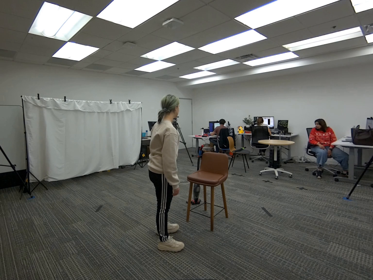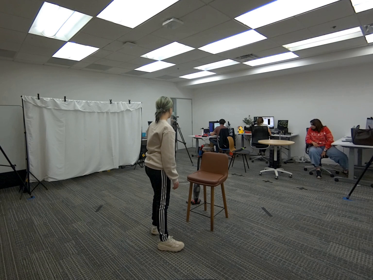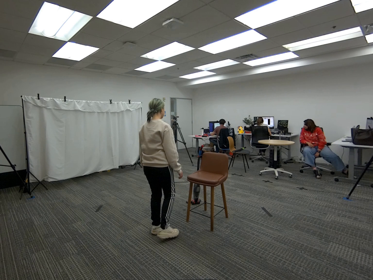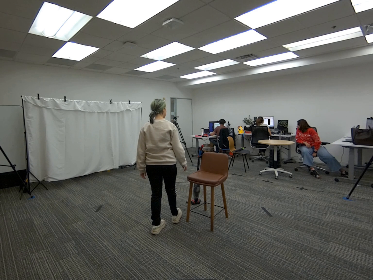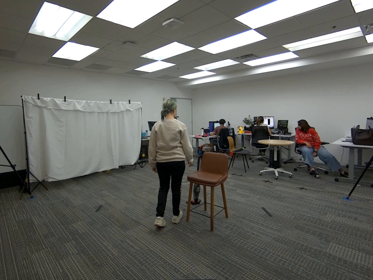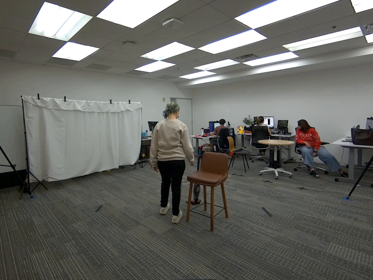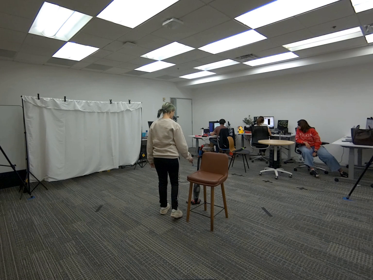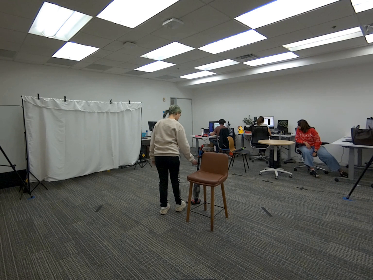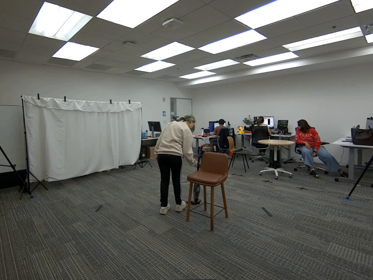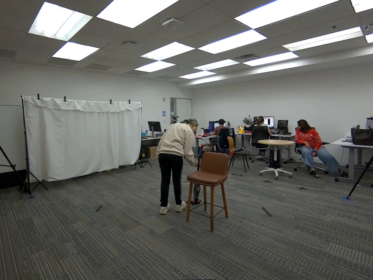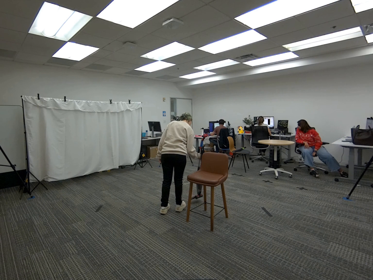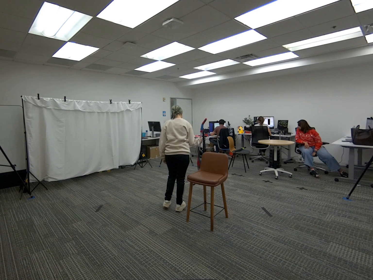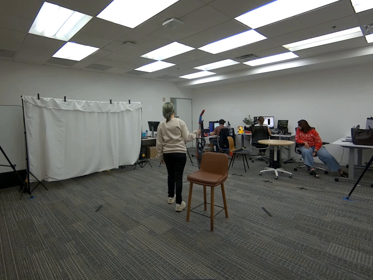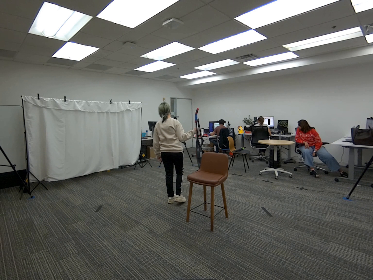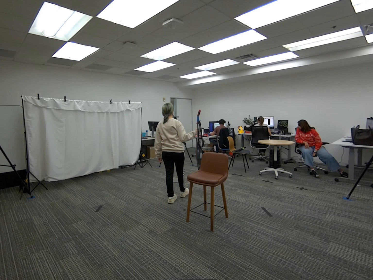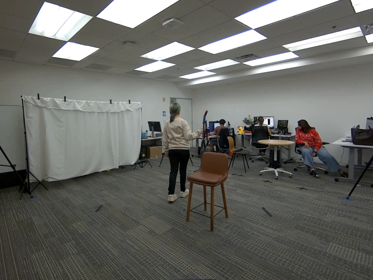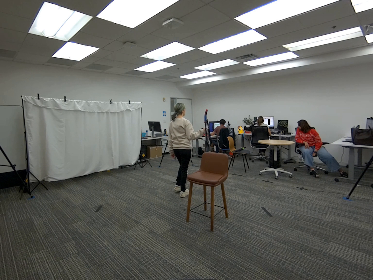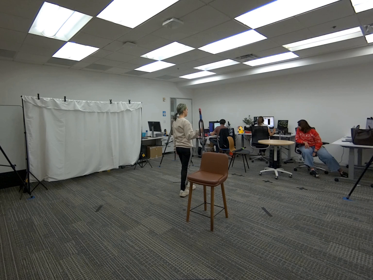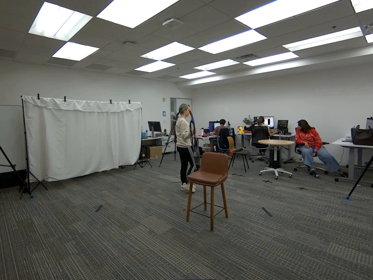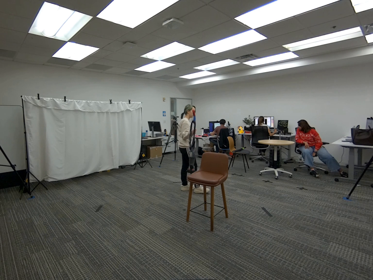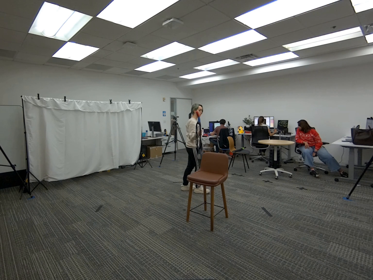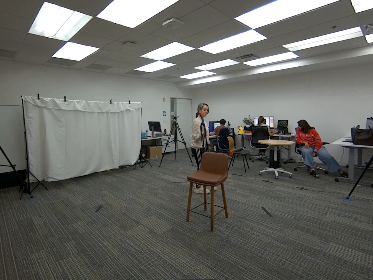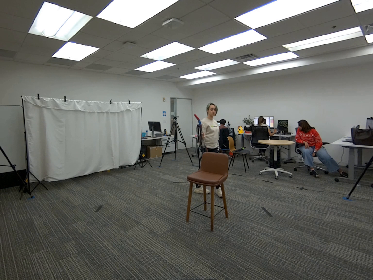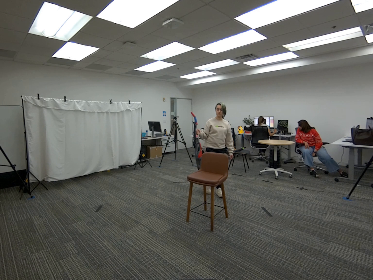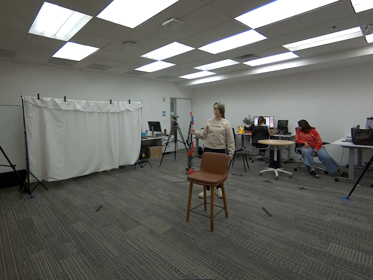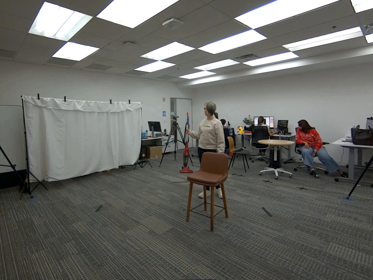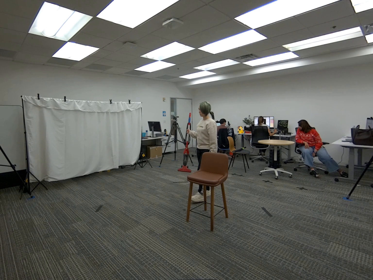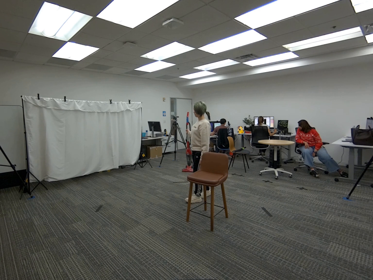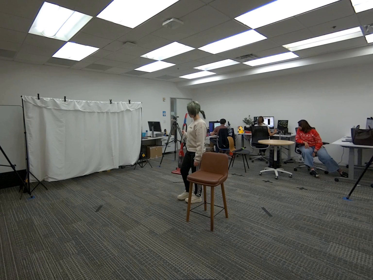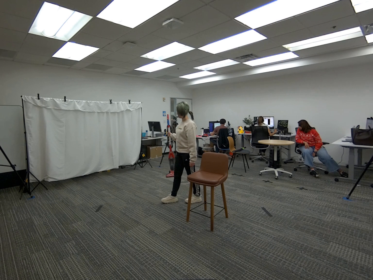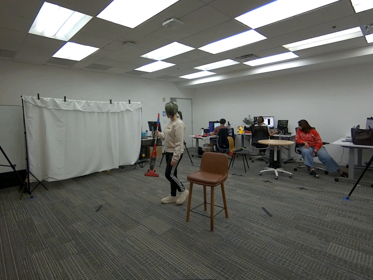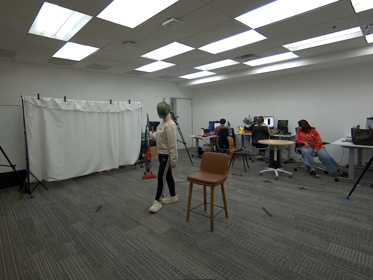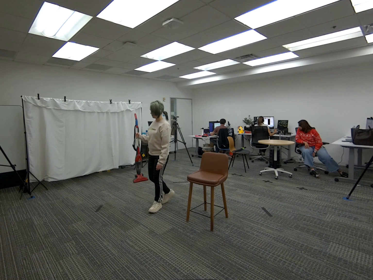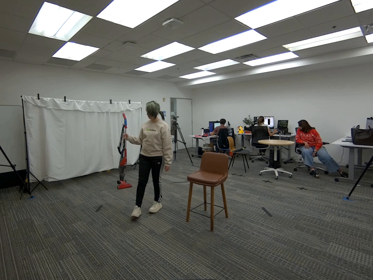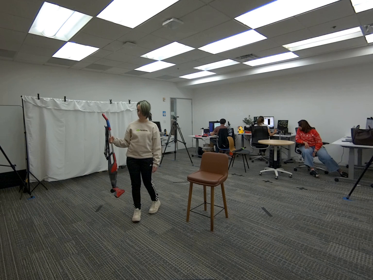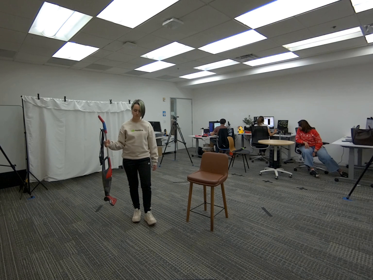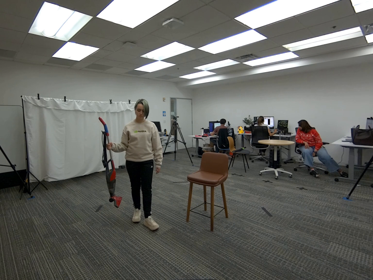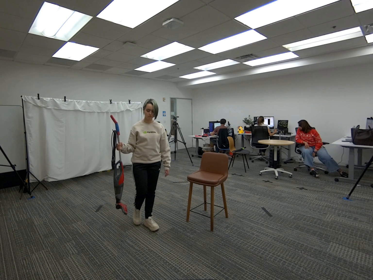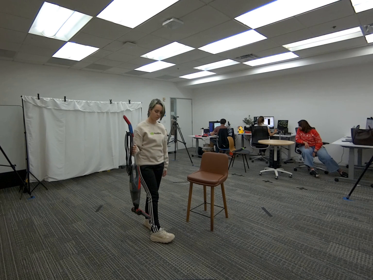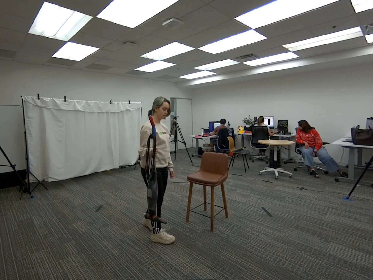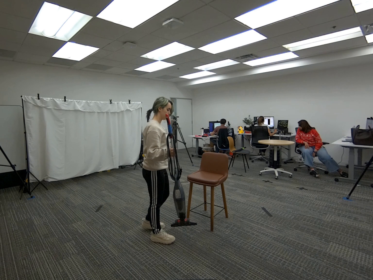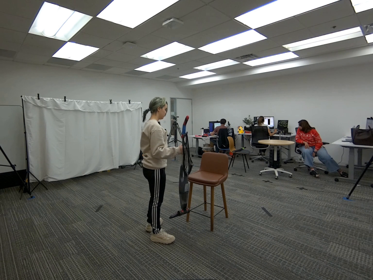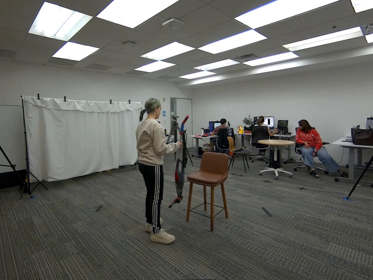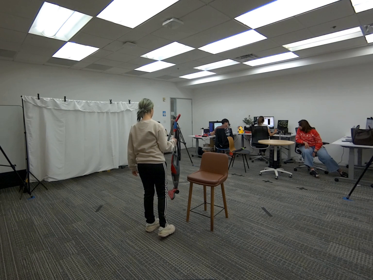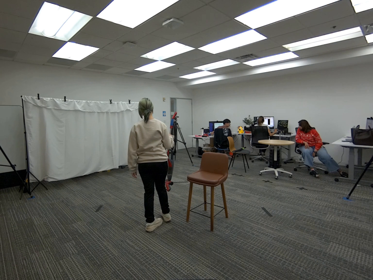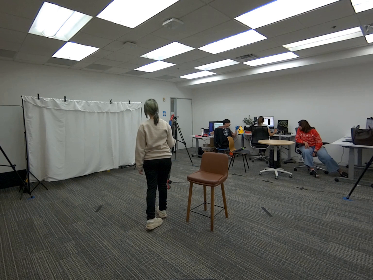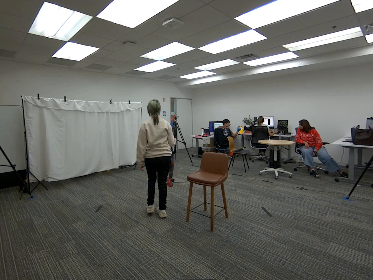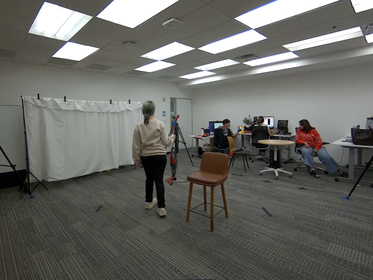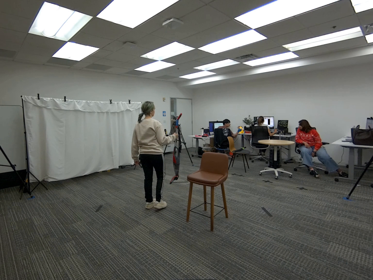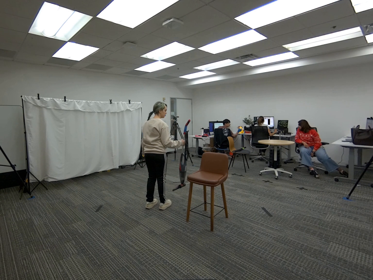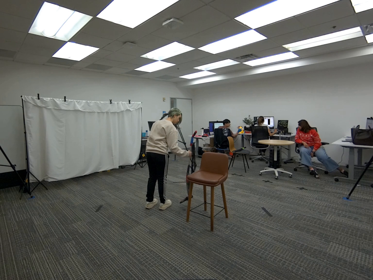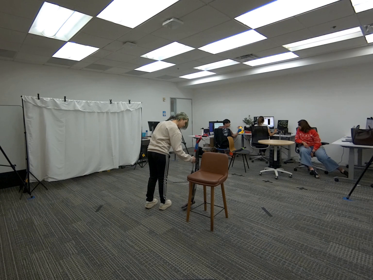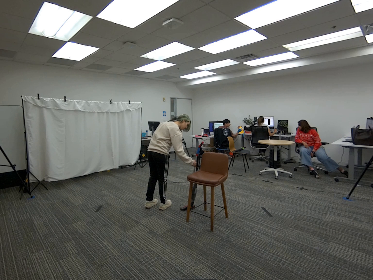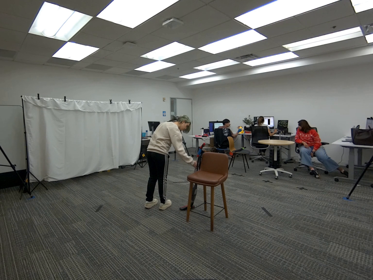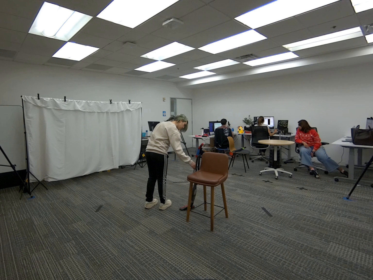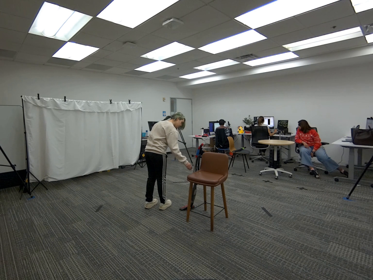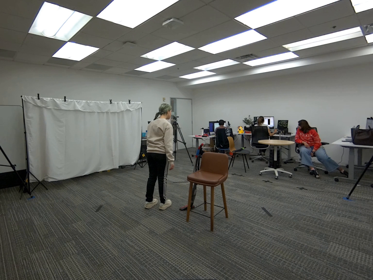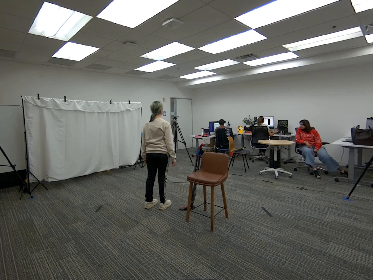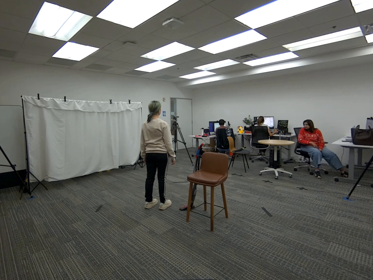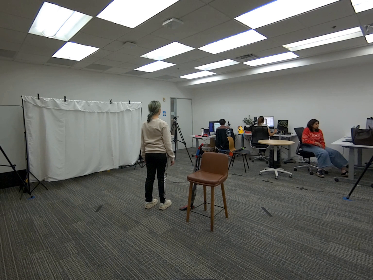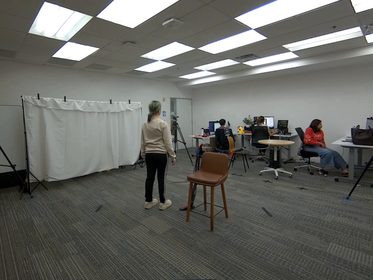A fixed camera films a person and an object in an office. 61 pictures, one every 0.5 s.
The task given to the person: Walk over to the vacuum leaning against the tall bar stool and pick up the vacuum with your right hand and walk around within the bounding are and then place the vacuum back so that it leans against the tall bar stool.
